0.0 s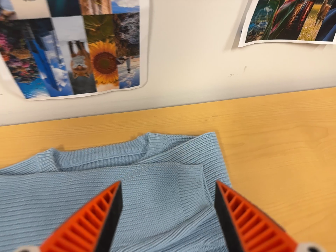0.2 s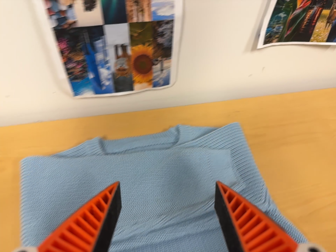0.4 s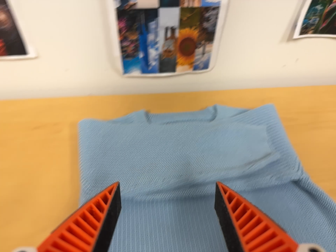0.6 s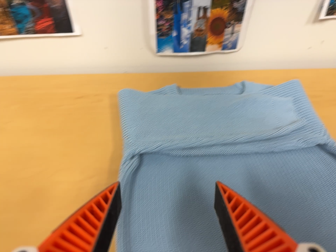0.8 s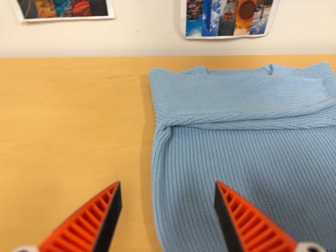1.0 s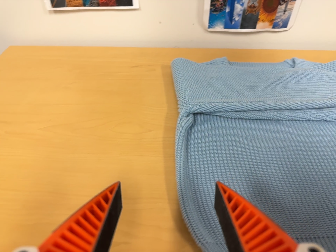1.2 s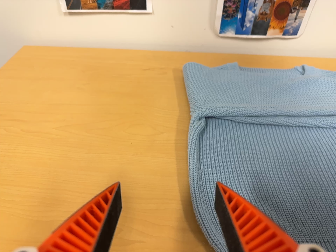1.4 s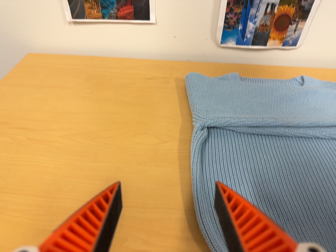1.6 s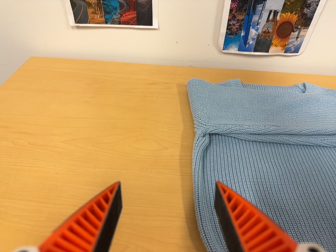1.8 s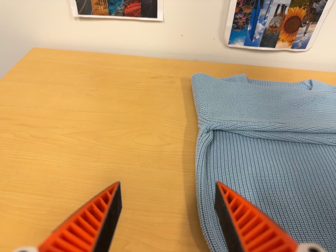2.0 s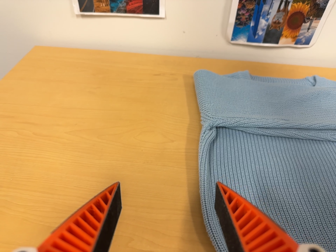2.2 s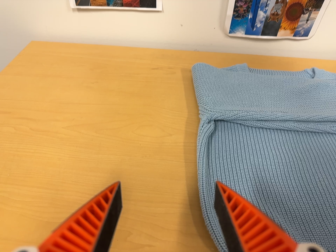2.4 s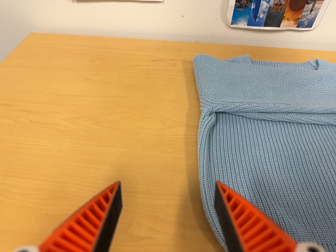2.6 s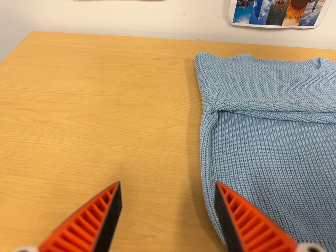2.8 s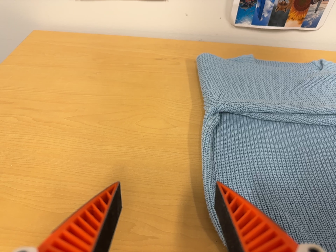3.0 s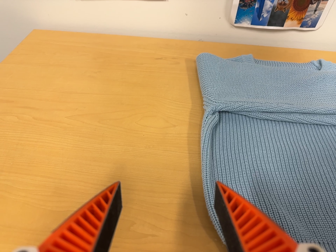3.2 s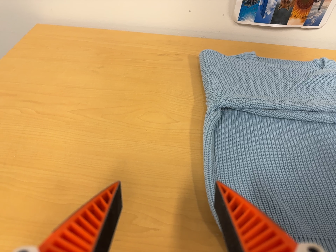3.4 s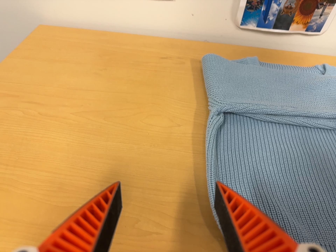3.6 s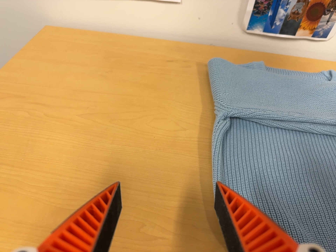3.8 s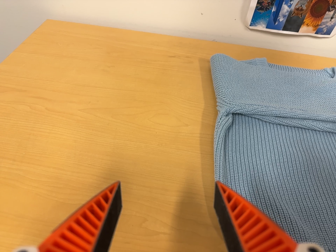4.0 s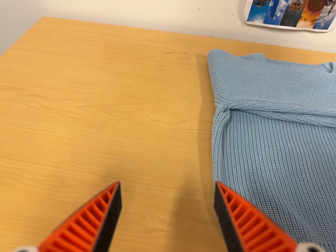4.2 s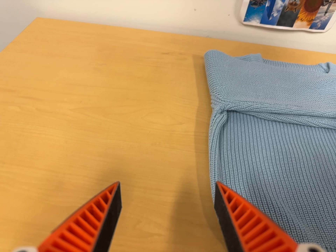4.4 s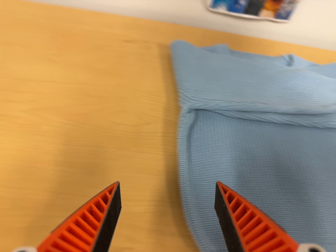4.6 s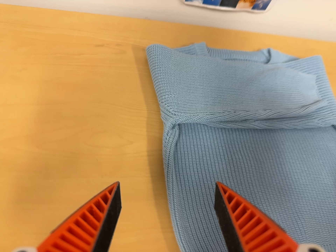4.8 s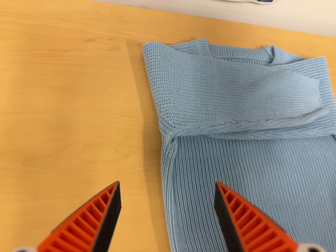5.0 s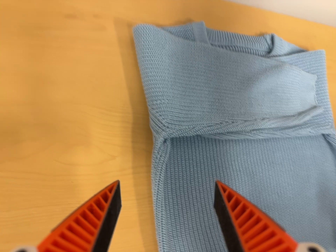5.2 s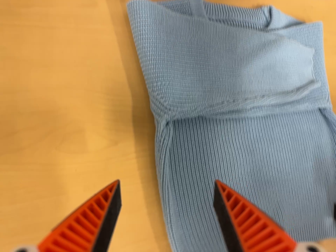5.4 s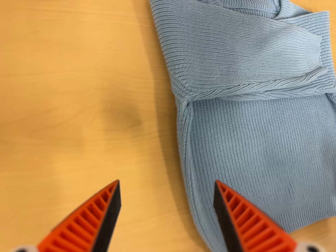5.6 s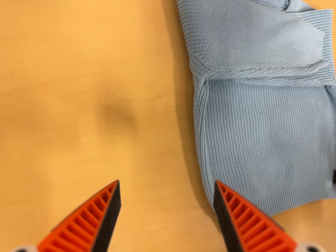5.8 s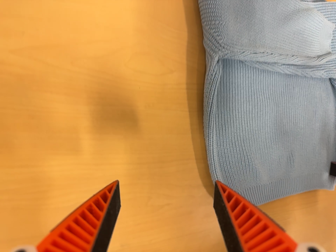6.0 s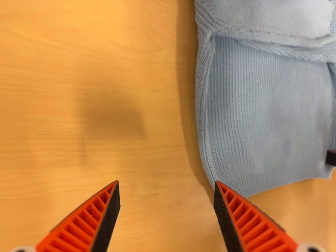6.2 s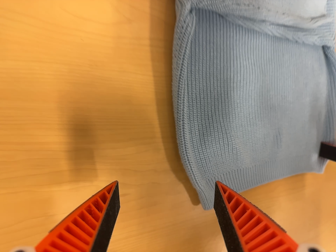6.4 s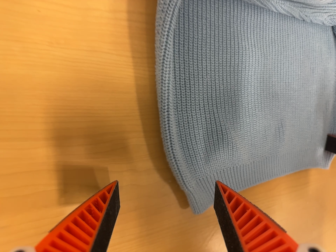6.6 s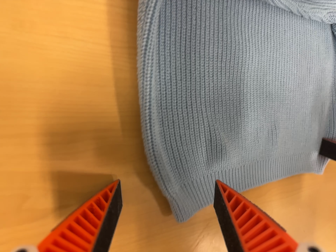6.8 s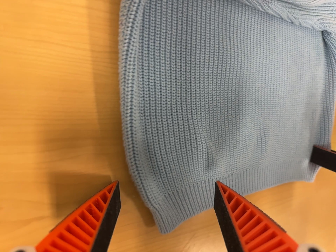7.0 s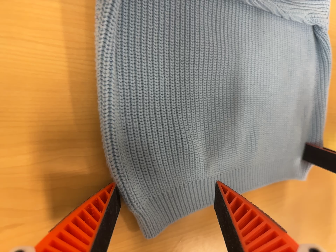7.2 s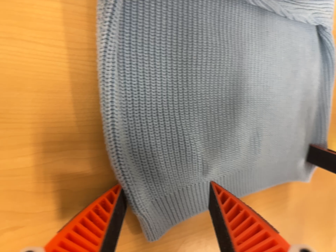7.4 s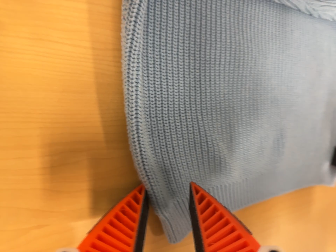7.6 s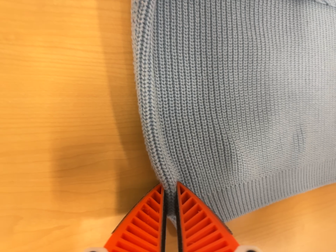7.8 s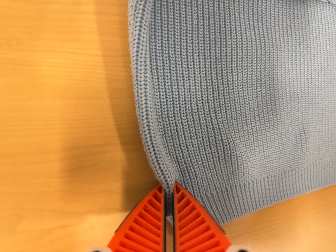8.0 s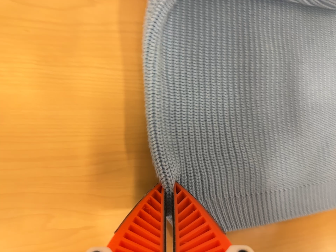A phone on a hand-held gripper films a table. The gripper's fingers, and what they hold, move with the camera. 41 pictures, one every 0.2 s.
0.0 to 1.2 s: The camera pans to its left by about 15 degrees. It travels toward the bottom of its view, backward and to its left, about 36 cm, so close, fixed things drift upward. It rolls about its line of sight by about 10 degrees, and the scene rotates clockwise.
1.2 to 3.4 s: The camera shifts only a little, or ends up much as it began.
3.4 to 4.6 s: The scene slides to the left, as the camera pans about 15 degrees to its right. It travels toward the top of its view, about 12 cm. Its aim tips toward the bottom of its view by about 15 degrees.
4.6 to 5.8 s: The camera pans to its right by about 15 degrees. It travels to its left, about 16 cm. Its aim tips toward the bottom of its view by about 25 degrees, and the scene shifts upward.
5.8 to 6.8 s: The camera travels forward and to its right, about 16 cm, so what stands in front looms larger.
6.8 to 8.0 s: The scene slides to the right, as the camera pans about 15 degrees to its left.
The film runs forward here.
